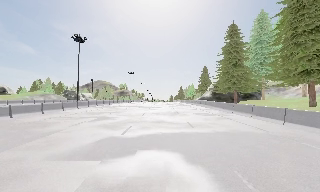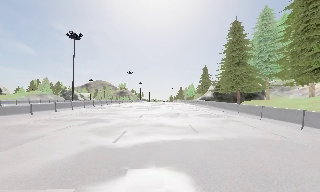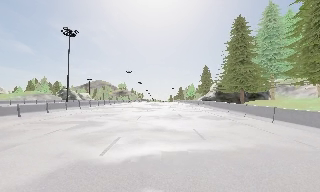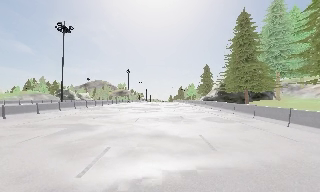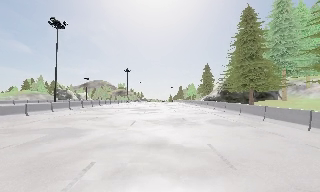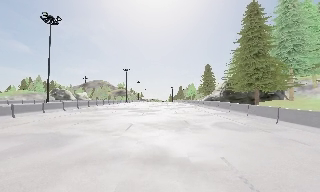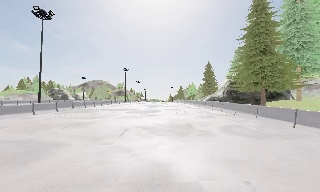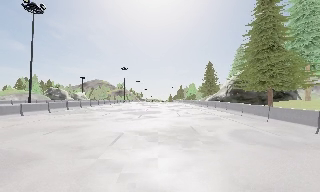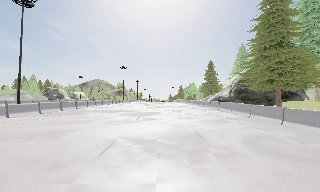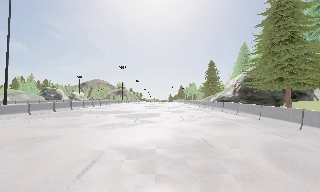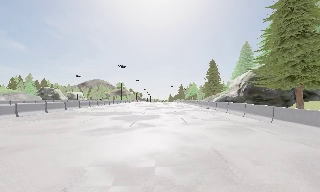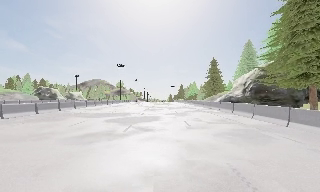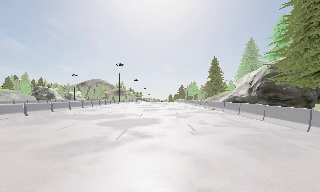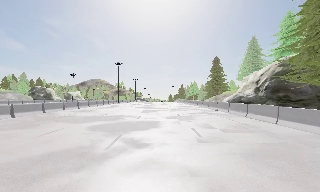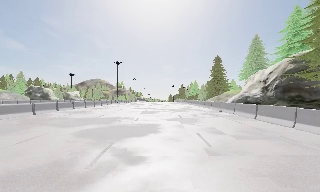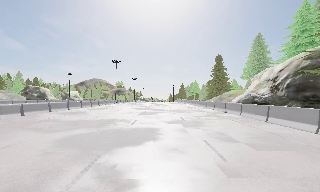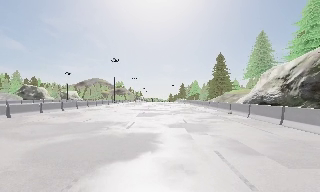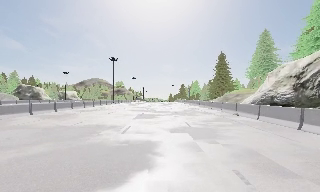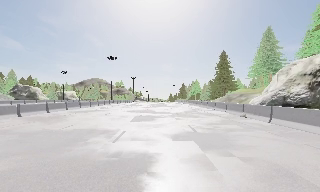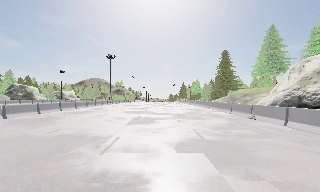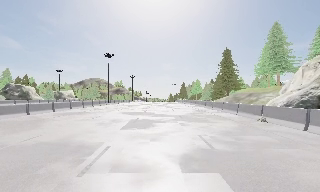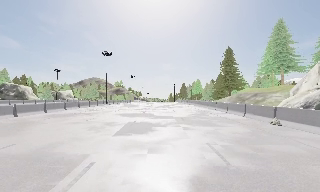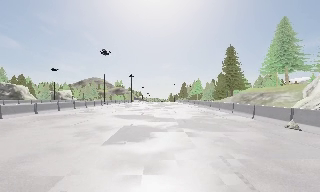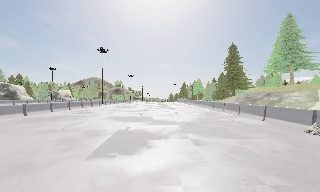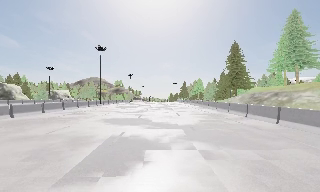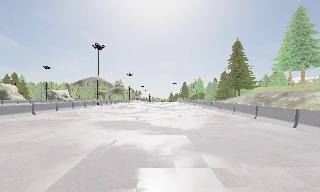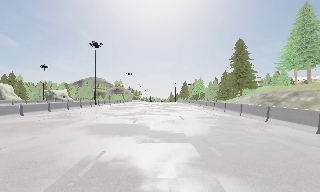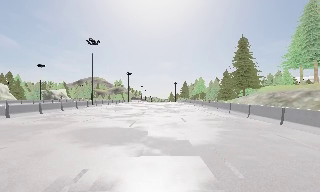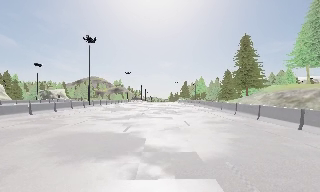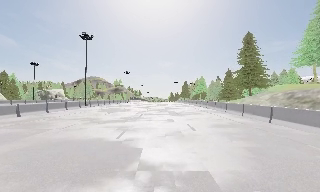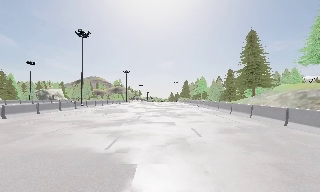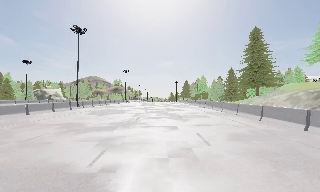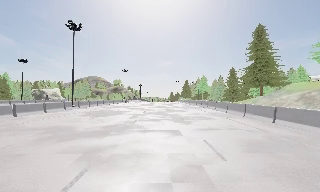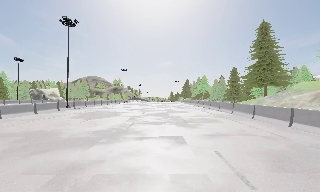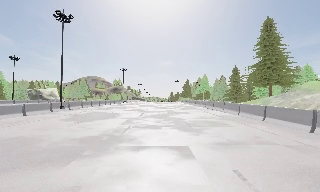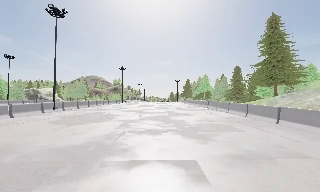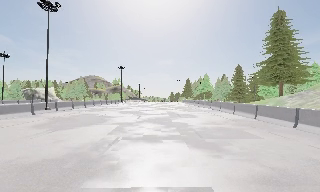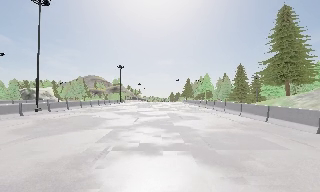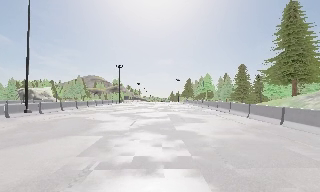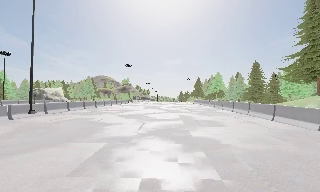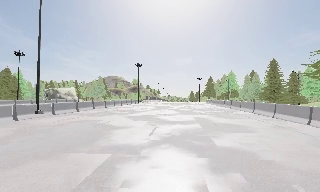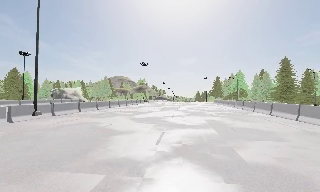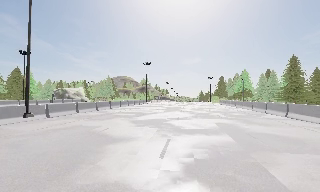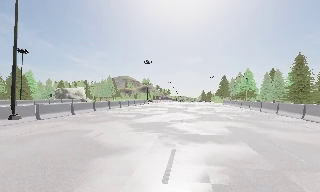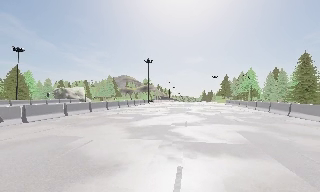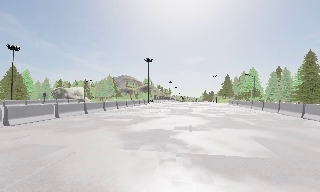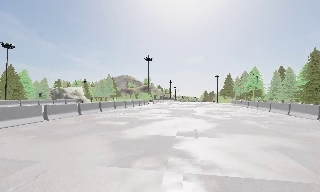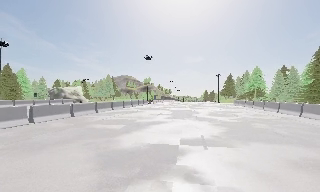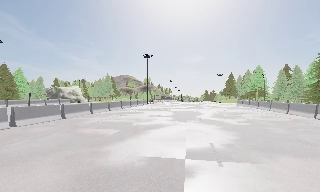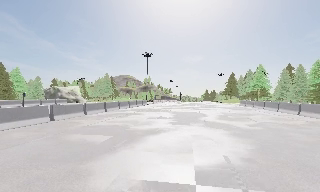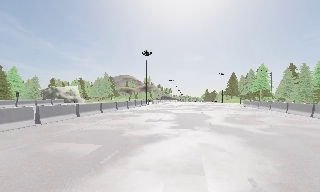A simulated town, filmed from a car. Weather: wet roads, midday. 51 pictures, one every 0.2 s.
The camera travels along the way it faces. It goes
forward.
0.0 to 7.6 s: The camera travels forward, about 50 m, so what stands in front looms larger.
7.6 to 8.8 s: The scene slides to the right, as the camera pans about 10 degrees to its left. It travels forward, about 8 m, so what stands in front looms larger.
8.8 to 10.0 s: The camera travels forward, about 8 m, so what stands in front looms larger.
The film runs forward here.
